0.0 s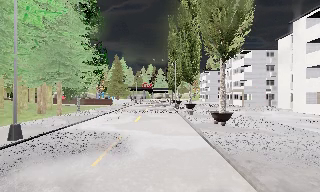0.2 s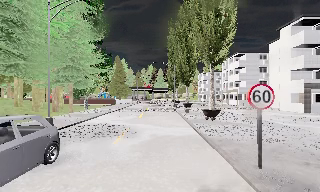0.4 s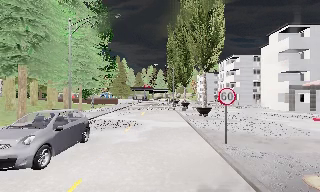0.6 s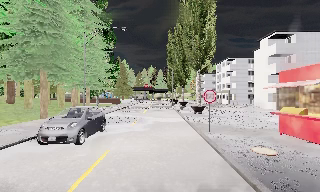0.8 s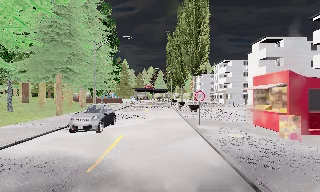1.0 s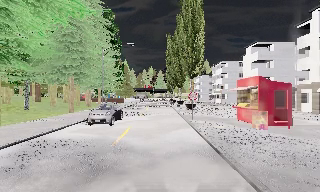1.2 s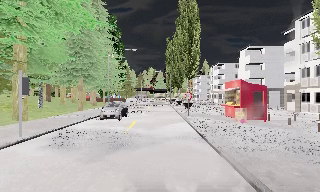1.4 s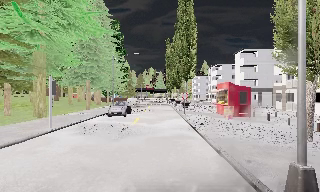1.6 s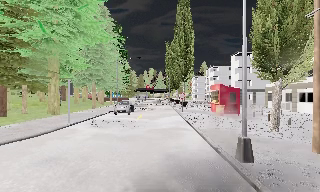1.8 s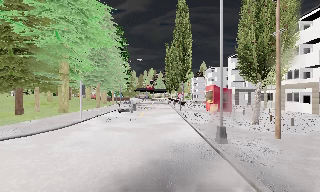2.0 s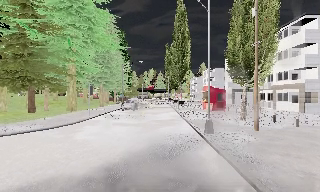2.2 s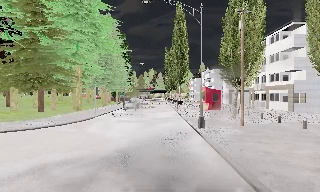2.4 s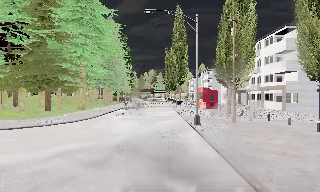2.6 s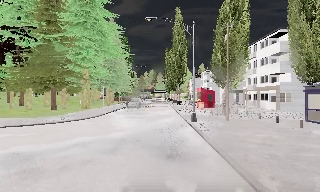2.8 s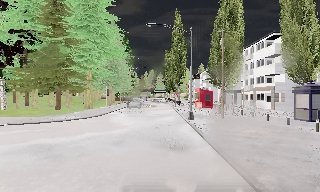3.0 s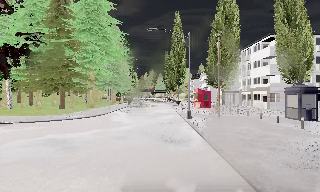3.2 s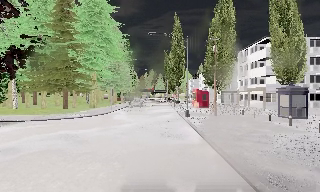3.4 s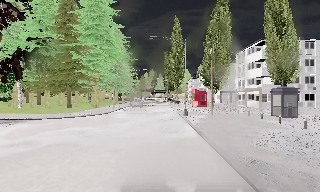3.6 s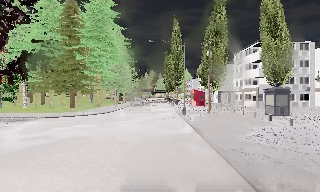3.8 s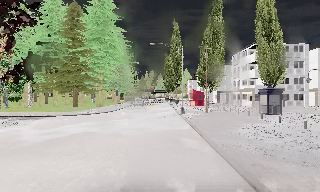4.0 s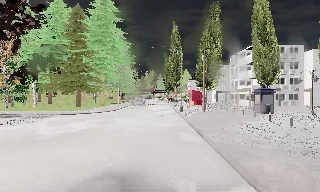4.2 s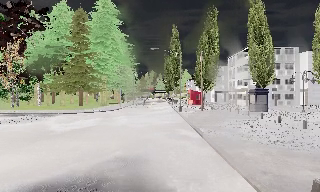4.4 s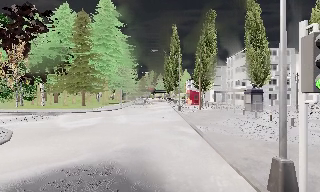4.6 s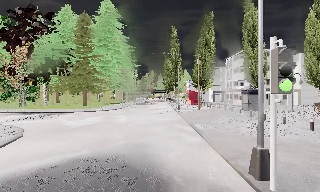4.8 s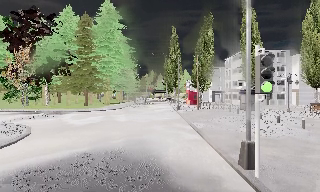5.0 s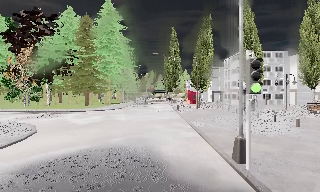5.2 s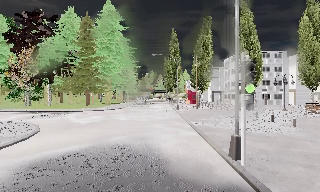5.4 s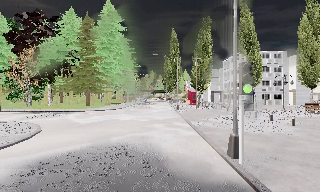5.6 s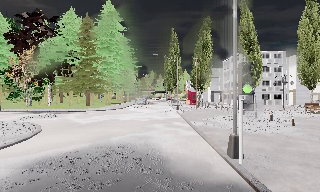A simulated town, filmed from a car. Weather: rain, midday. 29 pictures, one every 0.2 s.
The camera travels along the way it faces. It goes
backward.
0.0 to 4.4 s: The camera travels backward, about 35 m, so what stands in front gets smaller. It loses speed.
4.4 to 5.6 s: The camera travels backward, about 2 m, so what stands in front gets smaller. It loses speed.
The film runs backward here.
